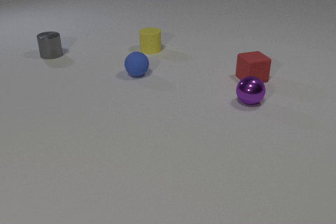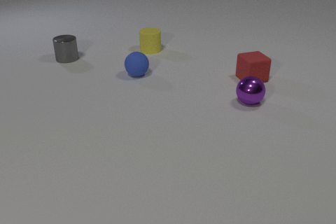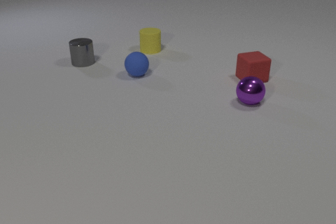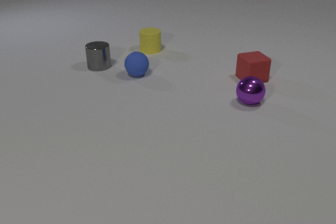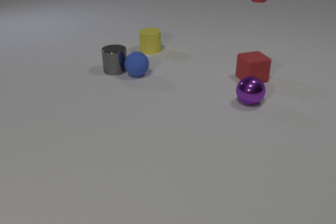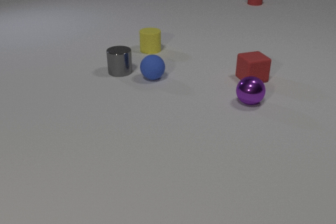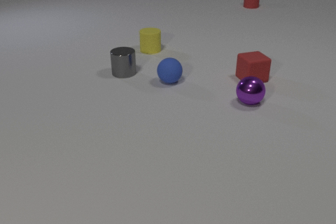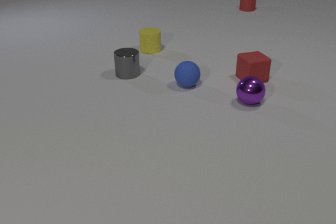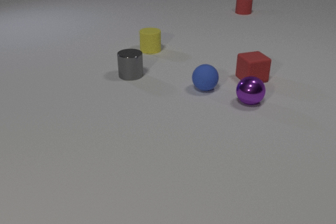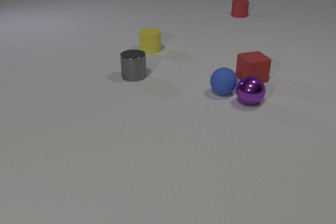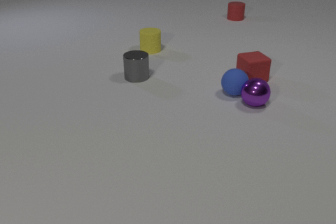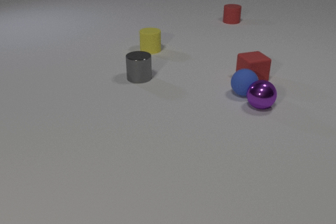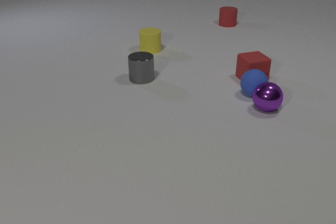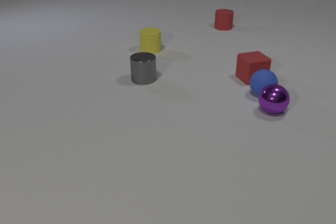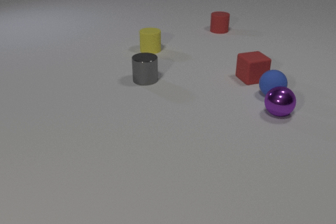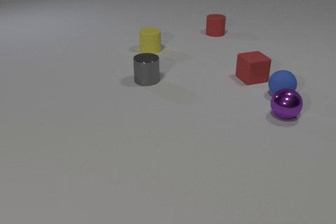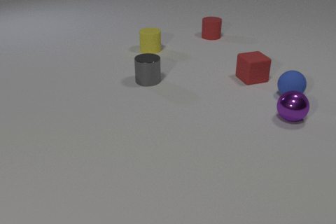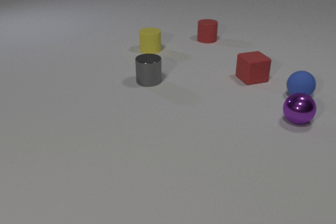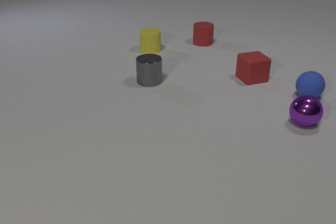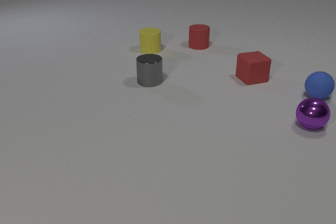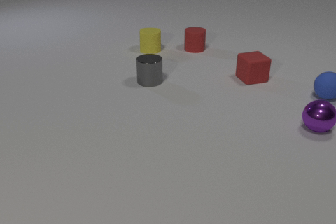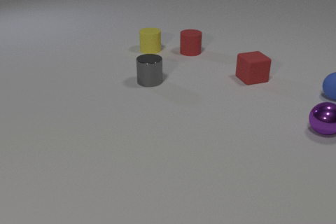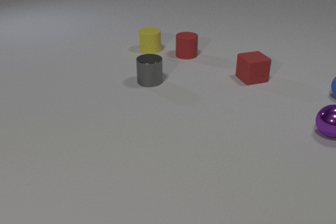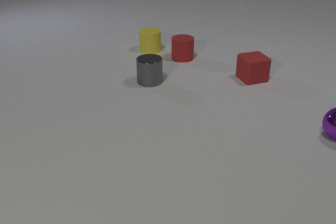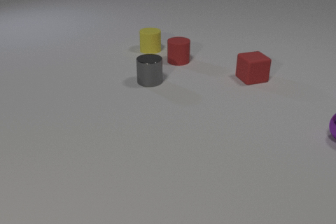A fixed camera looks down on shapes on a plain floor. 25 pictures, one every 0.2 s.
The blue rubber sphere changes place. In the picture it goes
to the right.
The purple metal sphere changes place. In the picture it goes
to the right.
0.0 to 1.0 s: The gray metal cylinder slides to the right and toward the camera. The blue rubber sphere rolls to the right and toward the camera. The red rubber cylinder comes in at the top edge, slides toward the camera. The gray metal cylinder and the blue rubber sphere collide.
1.0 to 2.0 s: The gray metal cylinder slides to the right and toward the camera. The blue rubber sphere rolls to the right. The red rubber cylinder slides toward the camera. The blue rubber sphere and the purple metal sphere collide.
2.0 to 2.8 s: The gray metal cylinder slides to the right and toward the camera. The blue rubber sphere rolls to the right. The red rubber cylinder slides toward the camera. The purple metal sphere rolls to the right and toward the camera.
2.8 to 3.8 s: The blue rubber sphere rolls to the right. The red rubber cylinder slides toward the camera and to the left. The purple metal sphere rolls to the right and toward the camera.
3.8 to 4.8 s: The blue rubber sphere rolls to the right, leaves at the right edge. The red rubber cylinder slides toward the camera and to the left. The purple metal sphere rolls to the right.
Are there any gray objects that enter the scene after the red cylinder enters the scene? no.
What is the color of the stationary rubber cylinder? yellow.
How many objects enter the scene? 1.
